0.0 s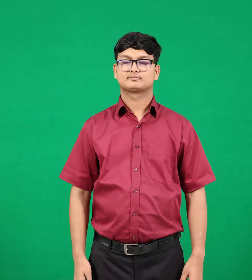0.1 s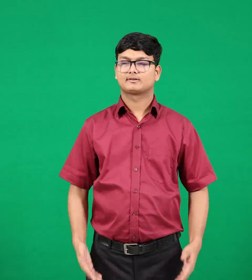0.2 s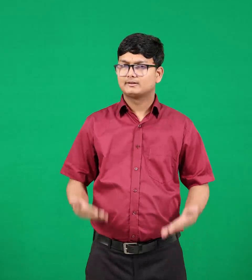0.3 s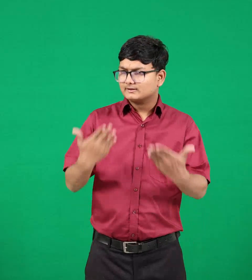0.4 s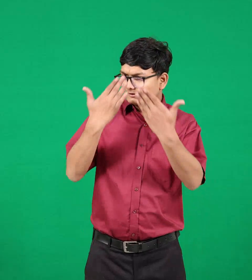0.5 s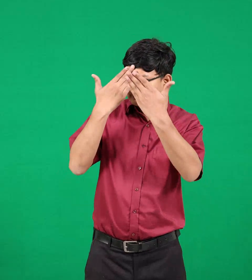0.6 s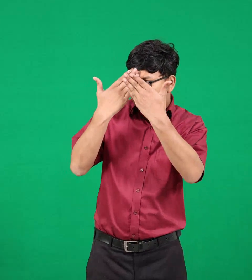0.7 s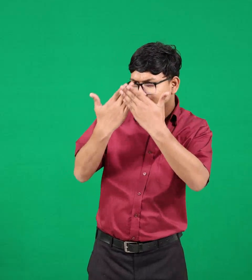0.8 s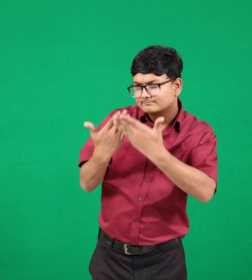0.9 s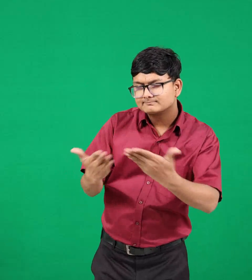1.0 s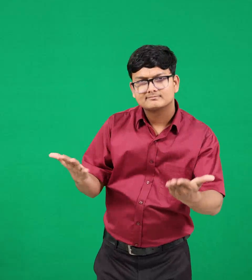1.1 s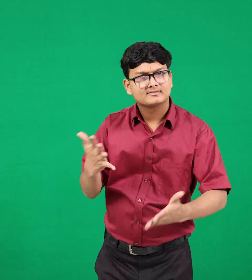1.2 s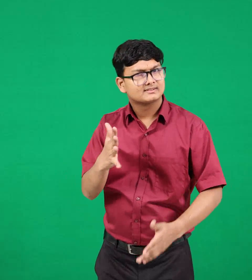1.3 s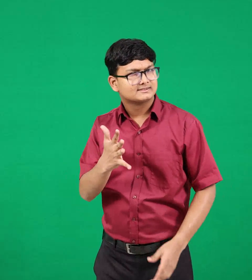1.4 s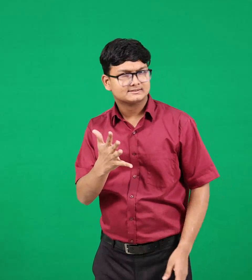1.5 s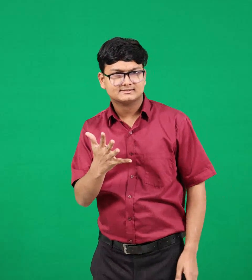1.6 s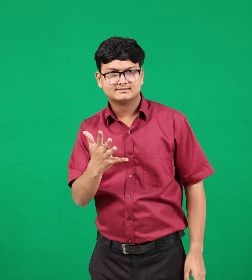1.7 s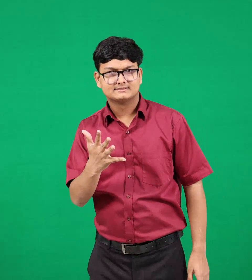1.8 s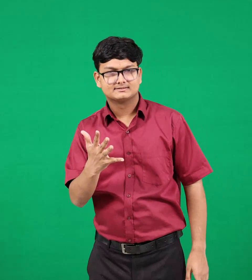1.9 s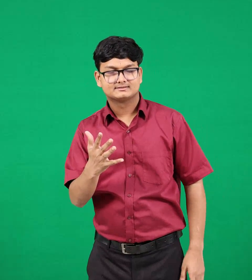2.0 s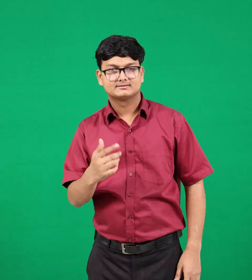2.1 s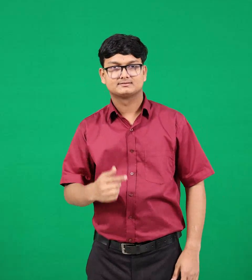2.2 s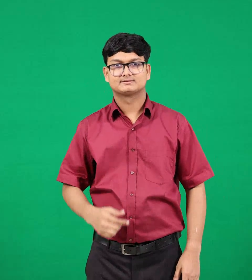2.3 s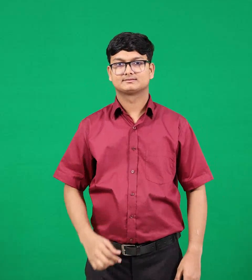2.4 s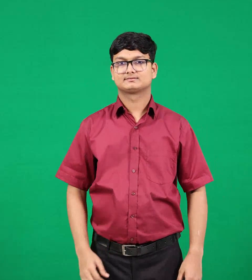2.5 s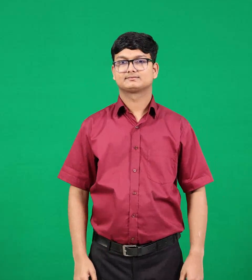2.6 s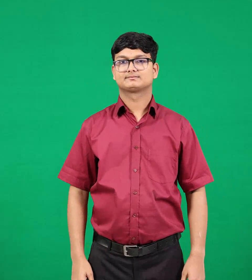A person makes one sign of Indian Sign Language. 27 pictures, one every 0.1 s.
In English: dishounor
